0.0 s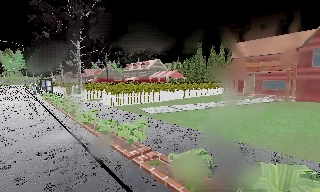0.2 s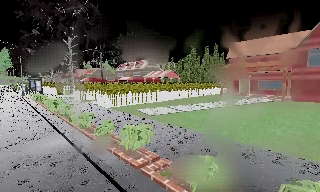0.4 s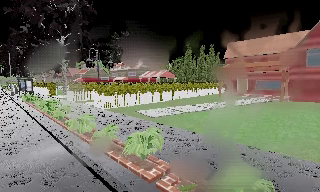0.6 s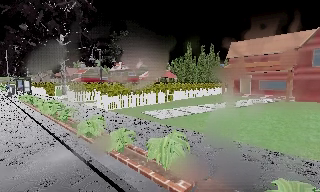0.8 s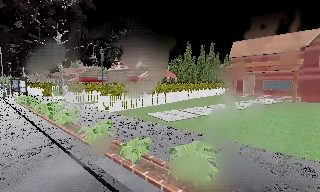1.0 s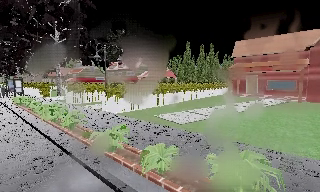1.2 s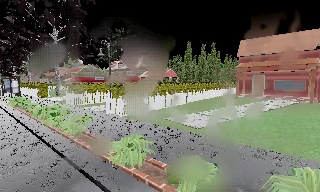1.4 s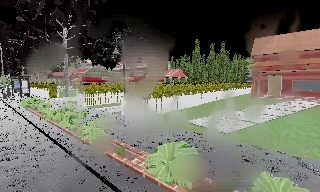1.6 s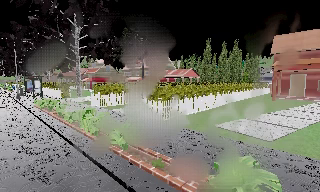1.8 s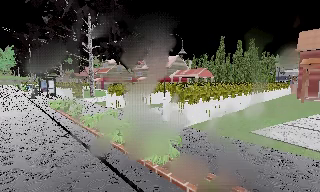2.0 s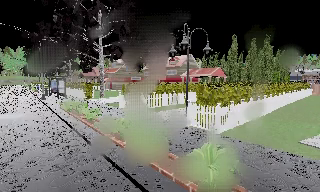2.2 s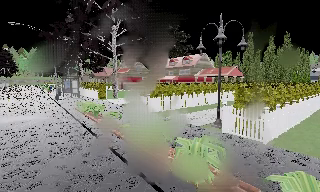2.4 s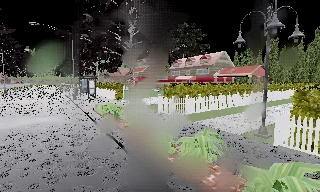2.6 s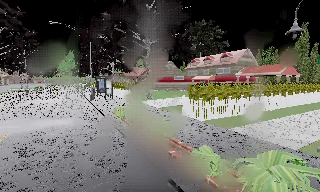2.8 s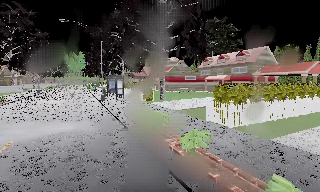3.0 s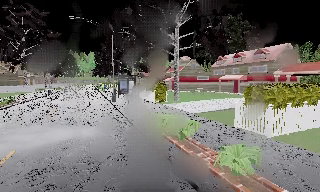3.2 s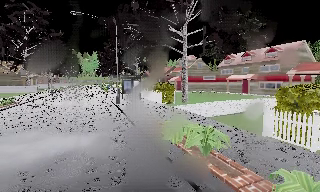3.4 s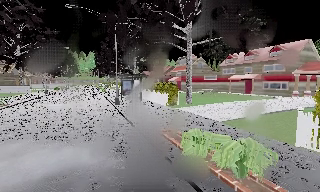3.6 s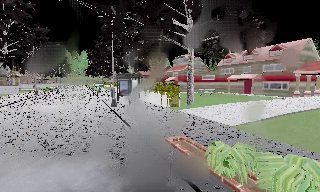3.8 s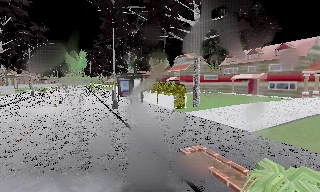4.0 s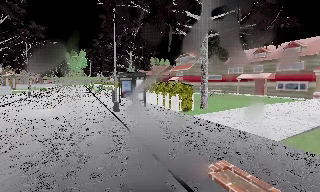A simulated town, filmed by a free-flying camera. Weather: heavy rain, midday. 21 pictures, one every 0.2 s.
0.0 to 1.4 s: The camera travels to its left and forward, about 6 m, so close, fixed things drift to the right.
1.4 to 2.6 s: The camera pans to its left, which is counterclockwise from overhead, by about 20 degrees. It travels forward and to its left, about 7 m, so what stands in front looms larger.
2.6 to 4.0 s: The camera travels forward and to its left, about 8 m, so what stands in front looms larger.
The film runs forward here.
